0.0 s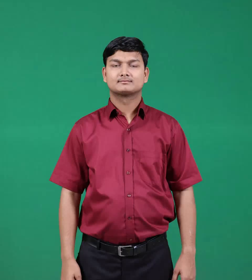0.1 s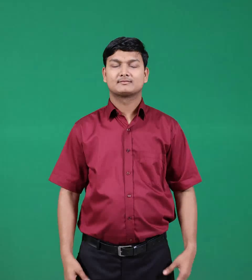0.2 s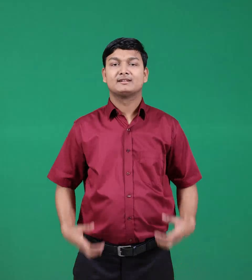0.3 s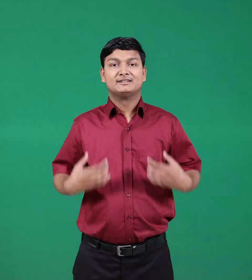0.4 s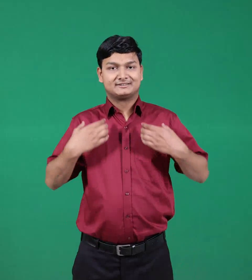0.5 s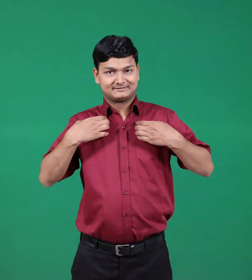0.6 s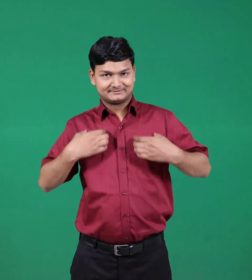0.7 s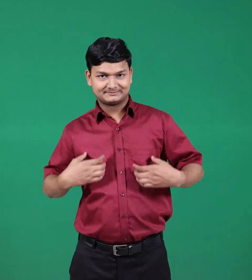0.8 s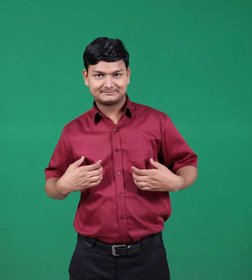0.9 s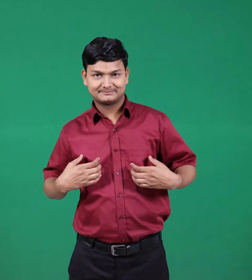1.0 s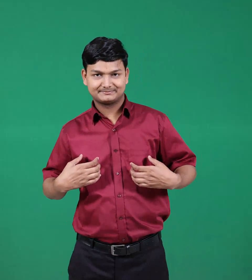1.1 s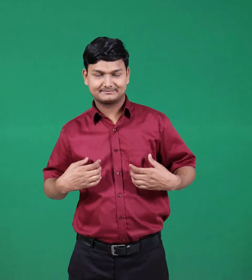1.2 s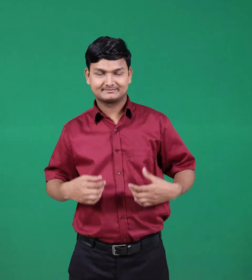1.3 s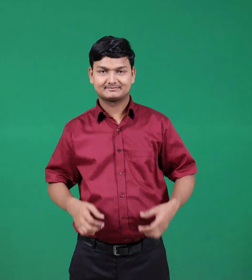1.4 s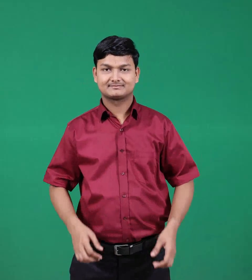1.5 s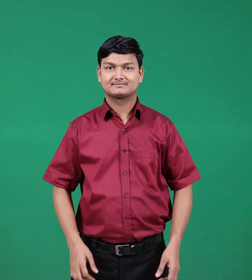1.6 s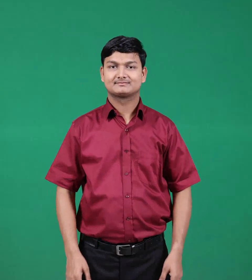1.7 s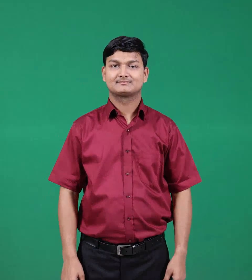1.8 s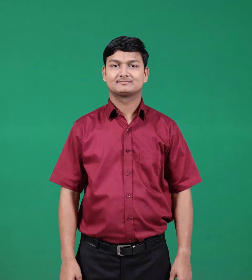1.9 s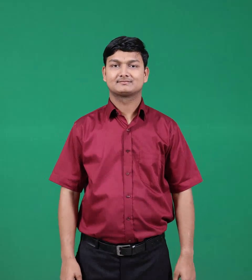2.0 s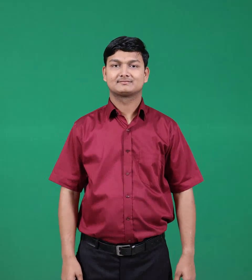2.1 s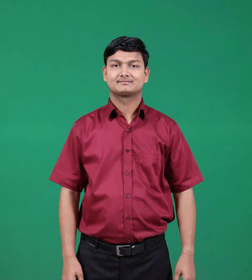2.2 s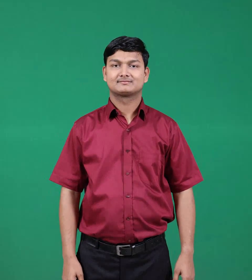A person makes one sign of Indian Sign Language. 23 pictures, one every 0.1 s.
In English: priest
